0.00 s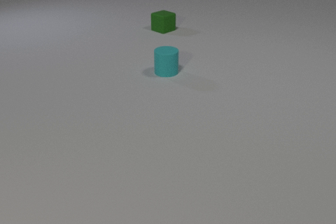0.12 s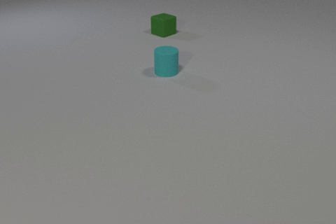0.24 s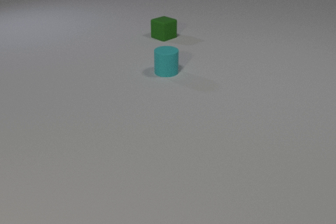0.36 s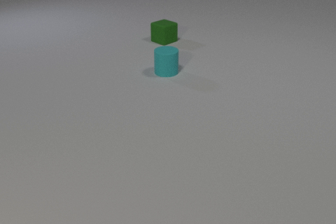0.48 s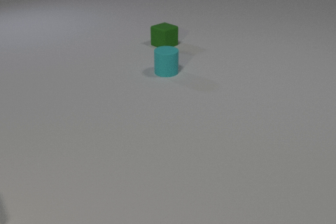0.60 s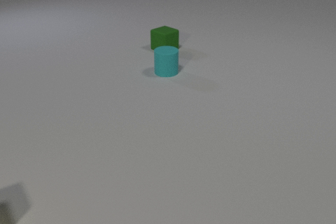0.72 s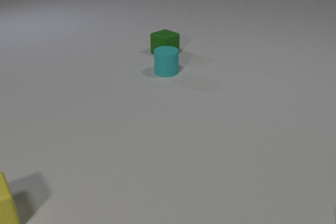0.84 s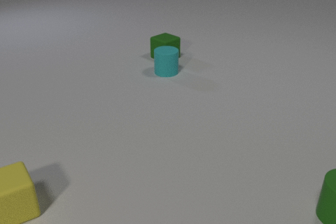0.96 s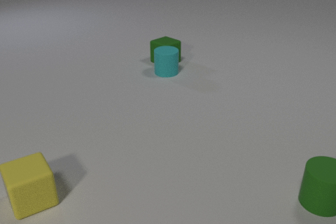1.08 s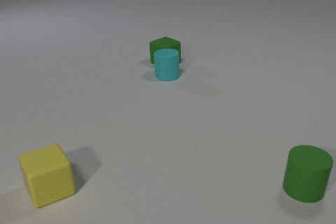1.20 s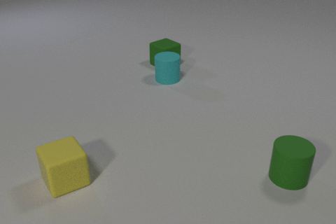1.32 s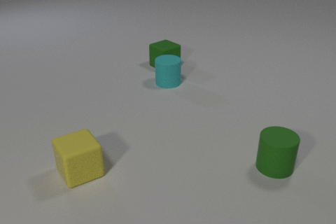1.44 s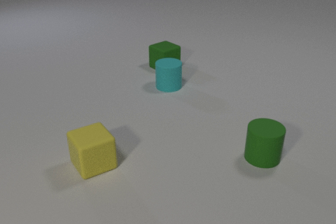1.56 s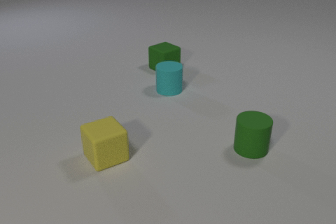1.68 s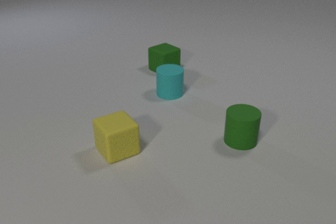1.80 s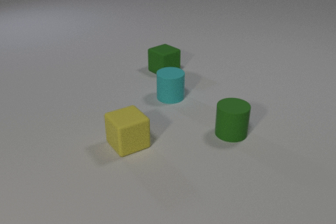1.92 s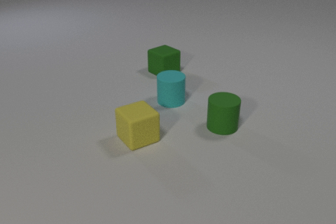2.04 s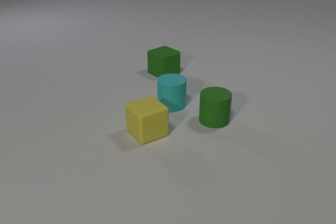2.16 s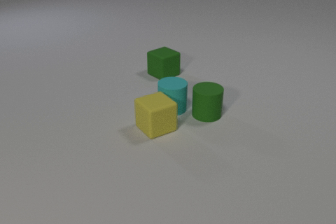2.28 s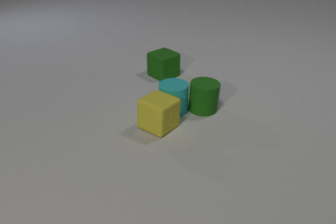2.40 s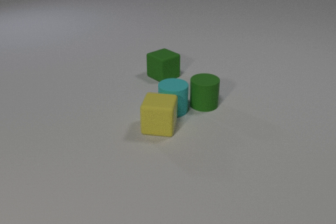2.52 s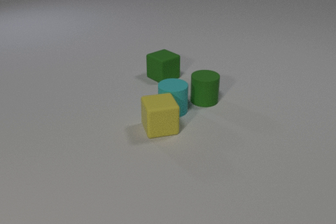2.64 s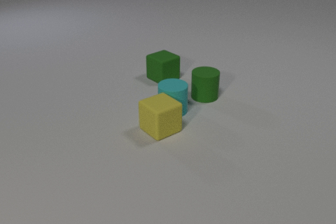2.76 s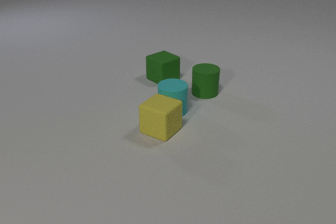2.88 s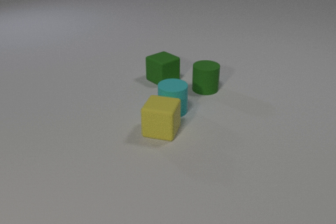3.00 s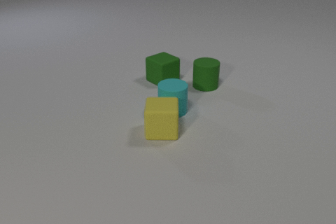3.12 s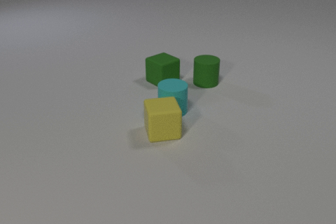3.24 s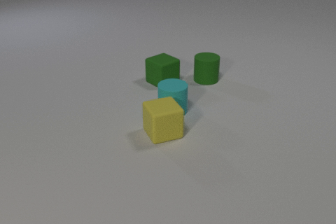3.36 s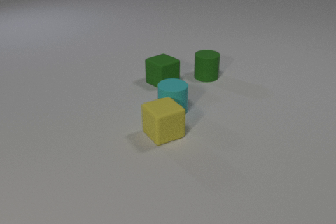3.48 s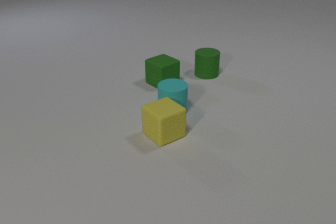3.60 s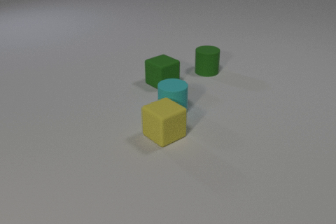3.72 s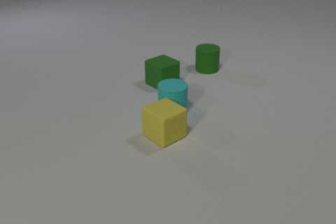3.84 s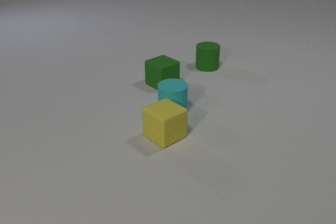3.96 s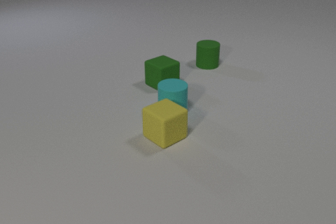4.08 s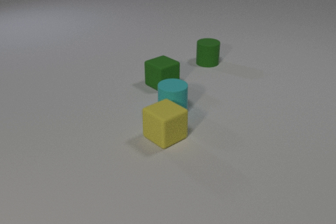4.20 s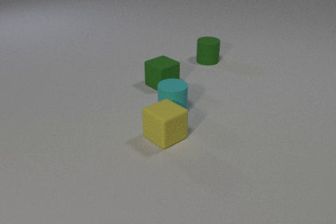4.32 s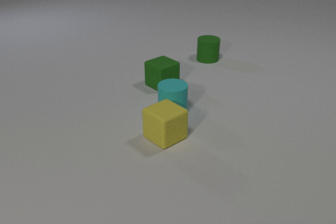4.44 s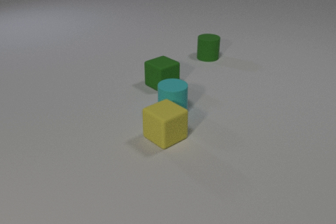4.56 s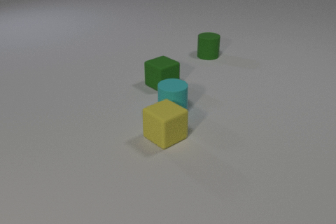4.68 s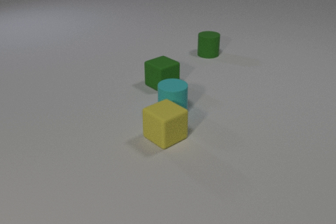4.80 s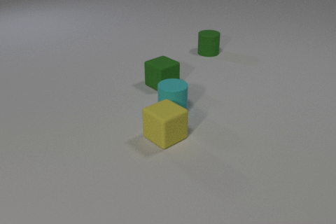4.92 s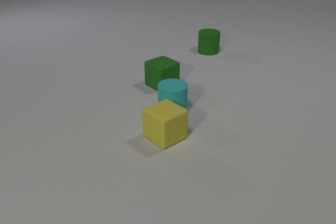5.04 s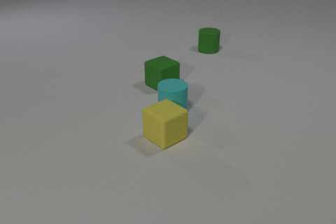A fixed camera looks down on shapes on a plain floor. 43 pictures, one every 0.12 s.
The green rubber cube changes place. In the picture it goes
toward the camera.
The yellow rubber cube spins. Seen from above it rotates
counterclockwise.
0.00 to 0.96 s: The green rubber cube slides toward the camera. The green rubber cylinder comes in at the right edge, slides to the left and away from the camera. The yellow rubber cube comes in at the left edge, slides to the right and away from the camera. The green rubber cube and the cyan rubber cylinder collide.
0.96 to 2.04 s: The green rubber cube slides toward the camera. The cyan rubber cylinder slides toward the camera. The green rubber cylinder slides away from the camera and to the left. The yellow rubber cube slides to the right and away from the camera.
2.04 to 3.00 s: The green rubber cube slides toward the camera. The cyan rubber cylinder slides toward the camera. The green rubber cylinder slides away from the camera. The yellow rubber cube slides to the right, spins counterclockwise seen from above by about 150 degrees, its near face sliding to the right. The cyan rubber cylinder and the yellow rubber cube collide. The cyan rubber cylinder and the green rubber cylinder collide.
3.00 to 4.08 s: The green rubber cube slides toward the camera. The green rubber cylinder slides away from the camera. The yellow rubber cube slides toward the camera, spins counterclockwise seen from above by about 45 degrees, its near face sliding to the right.
4.08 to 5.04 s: The green rubber cylinder slides away from the camera.
Are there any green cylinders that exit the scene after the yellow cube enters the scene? no.
What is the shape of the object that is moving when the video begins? cube.
What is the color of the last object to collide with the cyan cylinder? green.
